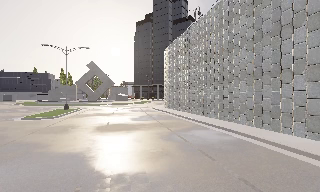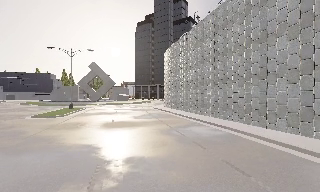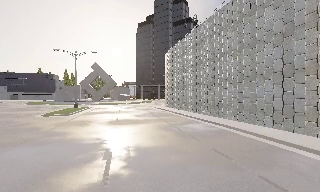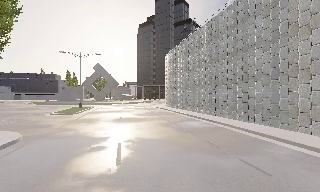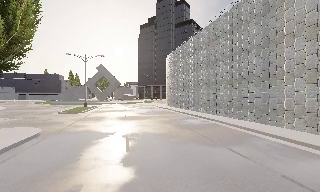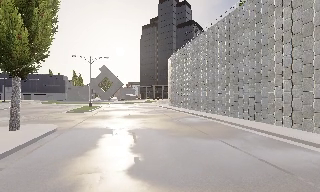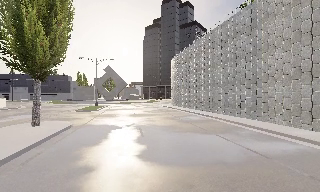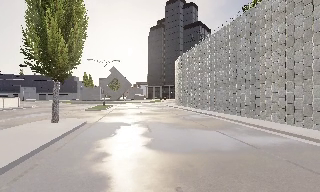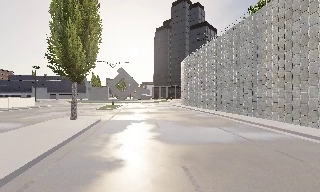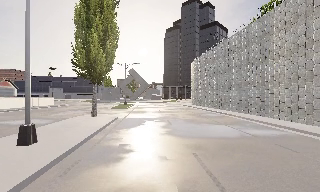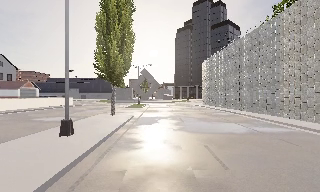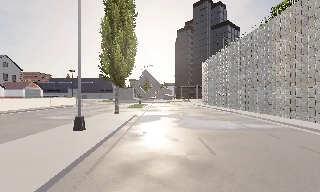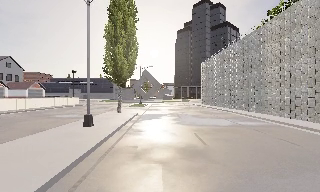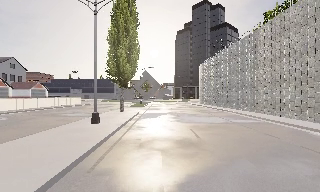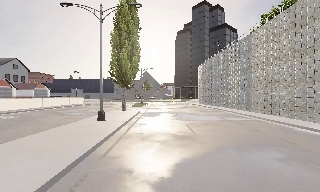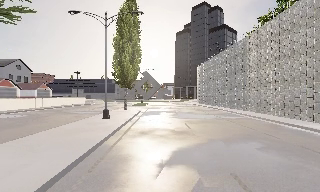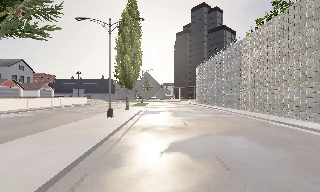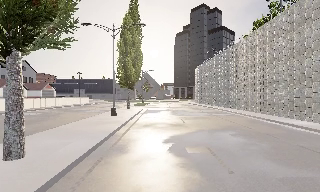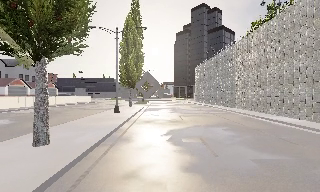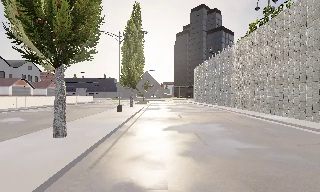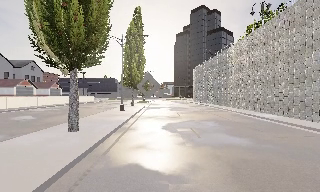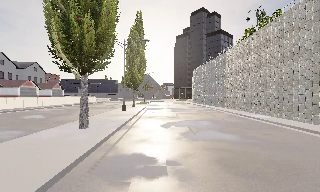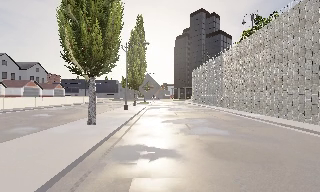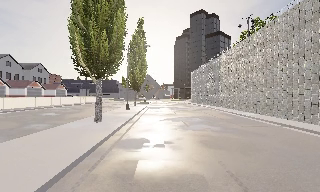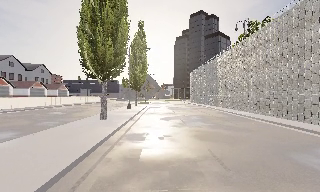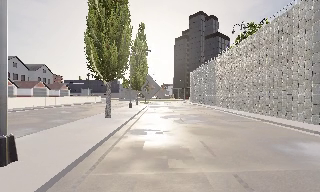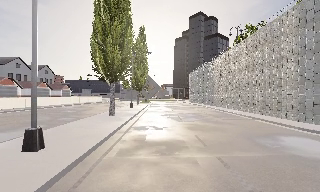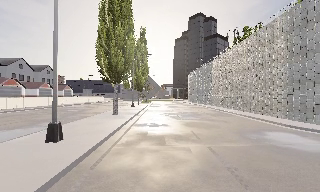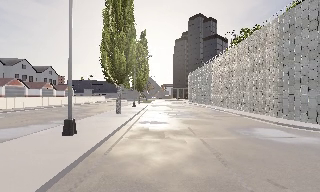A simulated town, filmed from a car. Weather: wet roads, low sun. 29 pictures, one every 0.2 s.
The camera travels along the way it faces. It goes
backward.
0.0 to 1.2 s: The camera travels backward, about 6 m, so what stands in front gets smaller.
1.2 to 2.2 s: The scene slides to the right, as the camera pans about 10 degrees to its left. It travels backward, about 5 m, so what stands in front gets smaller.
2.2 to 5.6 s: The camera travels backward, about 17 m, so what stands in front gets smaller.
The film runs backward here.
